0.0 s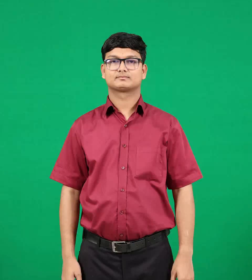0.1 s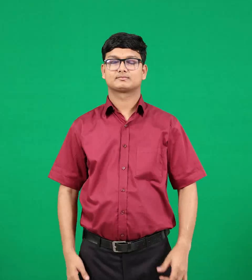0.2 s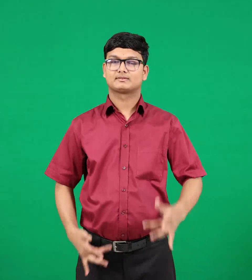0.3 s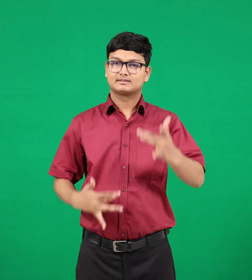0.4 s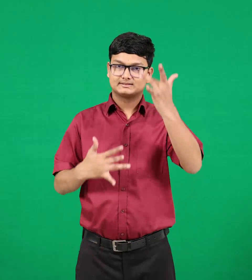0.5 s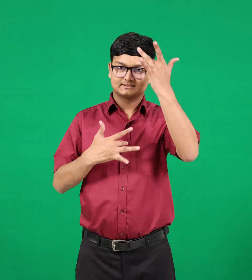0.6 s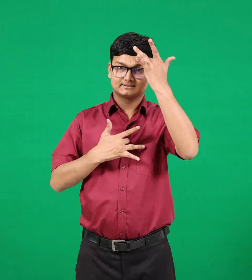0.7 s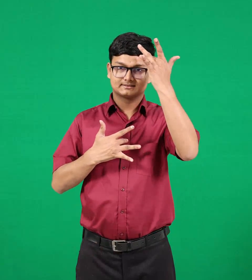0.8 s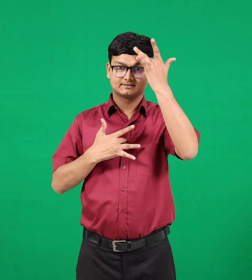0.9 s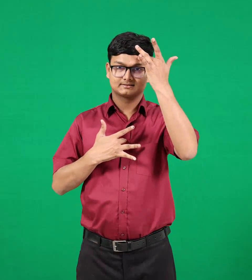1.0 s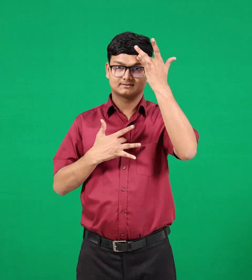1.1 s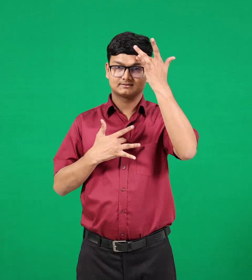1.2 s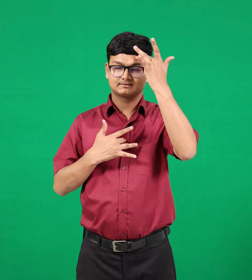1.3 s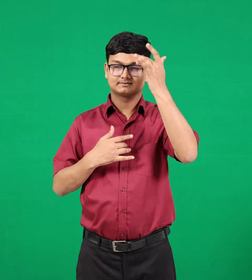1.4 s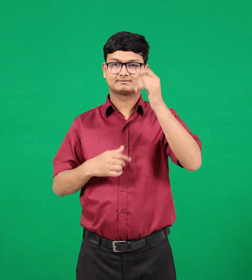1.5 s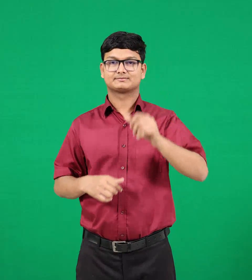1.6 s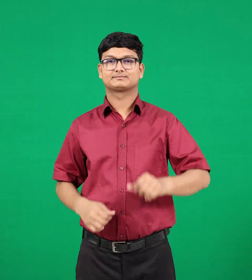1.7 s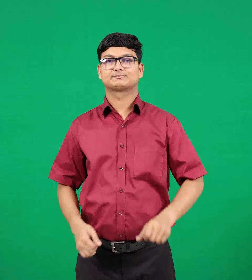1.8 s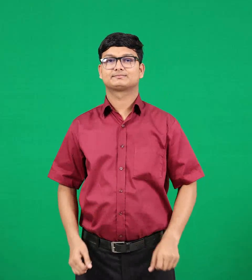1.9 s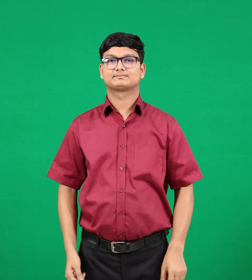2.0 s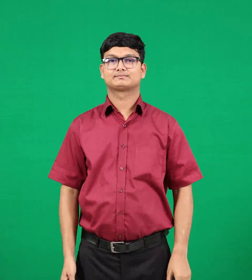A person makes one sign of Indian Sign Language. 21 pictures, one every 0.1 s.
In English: sick
